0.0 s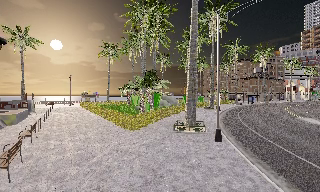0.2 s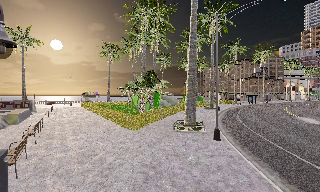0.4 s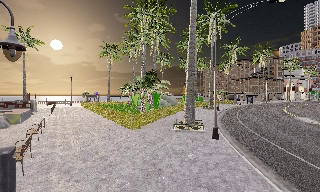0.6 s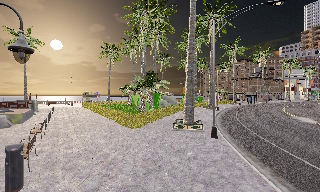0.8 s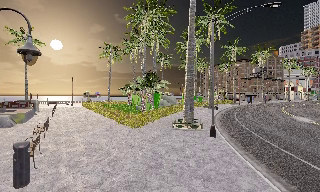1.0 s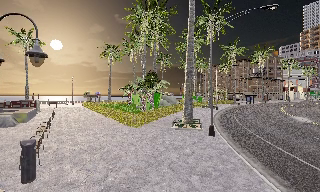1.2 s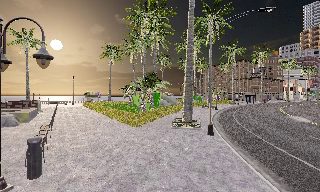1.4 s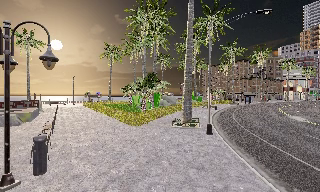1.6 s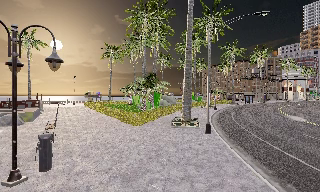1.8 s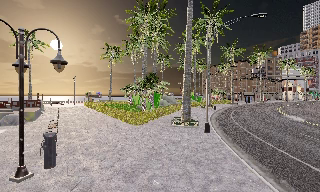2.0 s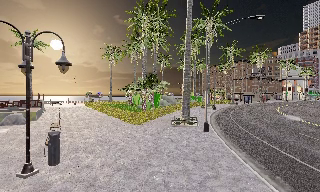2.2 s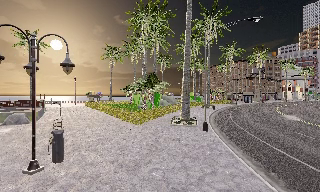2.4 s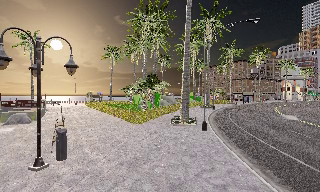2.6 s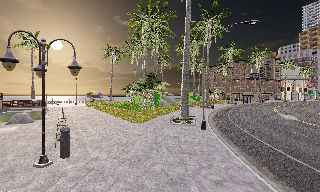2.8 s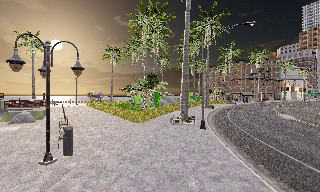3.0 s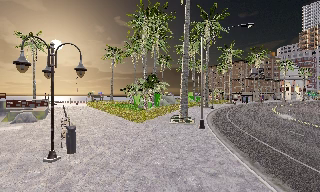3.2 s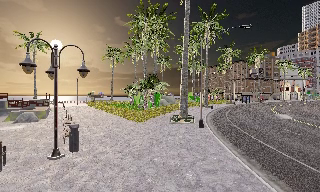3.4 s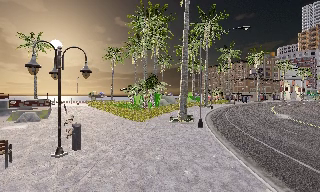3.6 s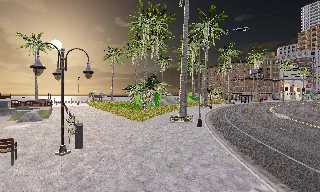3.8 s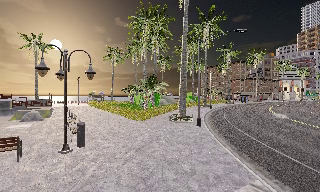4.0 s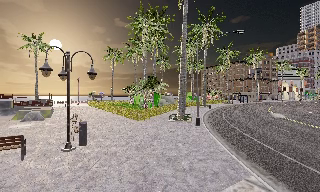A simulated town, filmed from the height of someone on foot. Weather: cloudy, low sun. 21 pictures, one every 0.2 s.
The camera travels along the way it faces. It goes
backward.
0.0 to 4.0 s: The camera travels backward, about 4.5 m, so what stands in front gets smaller.
The film runs backward here.
